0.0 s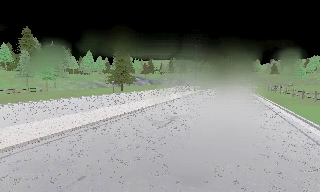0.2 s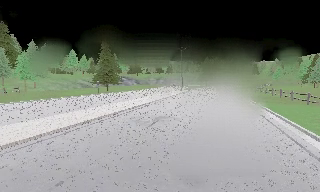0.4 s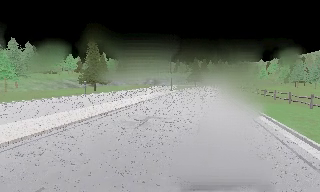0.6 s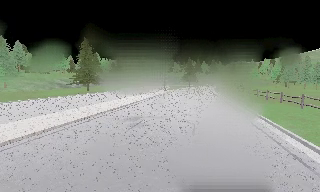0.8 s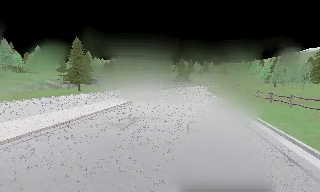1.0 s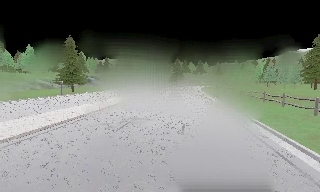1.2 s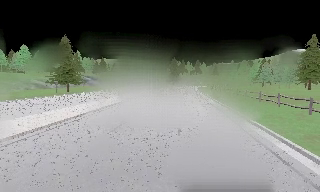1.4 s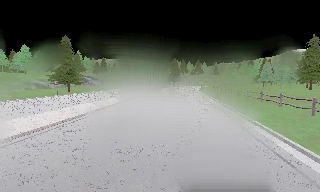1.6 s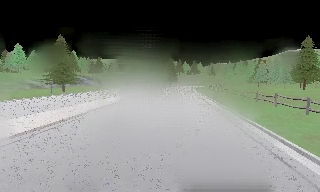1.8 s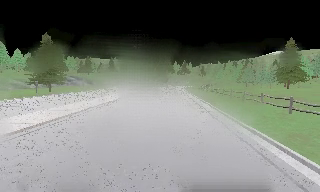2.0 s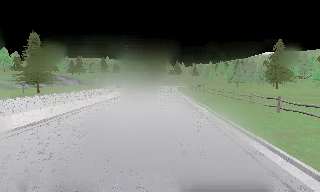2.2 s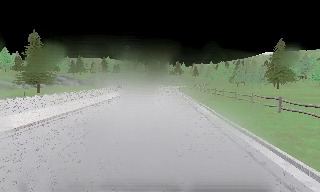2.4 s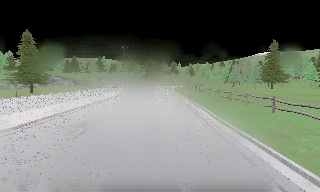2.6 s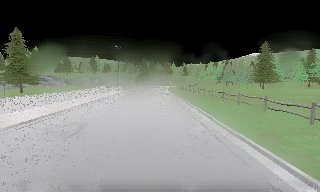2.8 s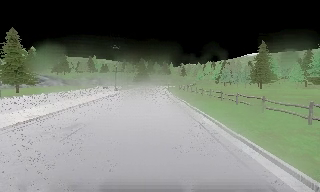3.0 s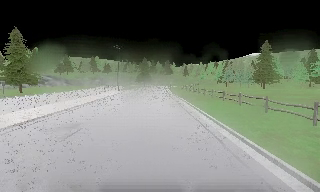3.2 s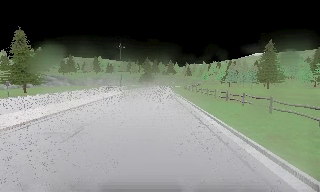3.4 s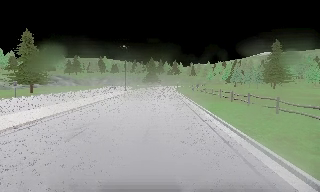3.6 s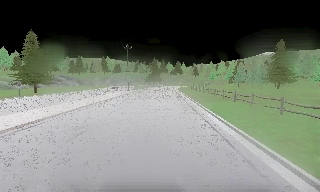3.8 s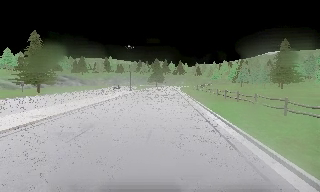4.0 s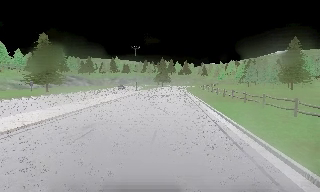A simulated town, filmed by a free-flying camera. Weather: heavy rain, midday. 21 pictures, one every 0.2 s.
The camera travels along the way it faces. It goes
forward.
0.0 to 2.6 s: The scene slides to the left, as the camera pans about 25 degrees to its right. It travels forward and to its right, about 1.5 m, so what stands in front looms larger.
2.6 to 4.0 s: The camera travels forward, about 0.5 m, so what stands in front looms larger.
The film runs forward here.
